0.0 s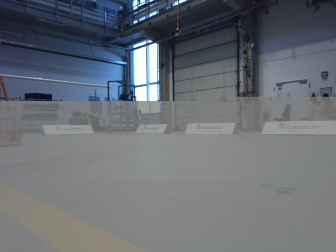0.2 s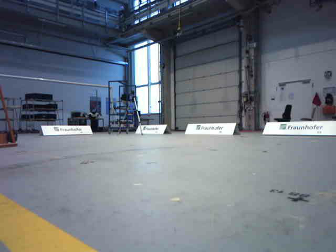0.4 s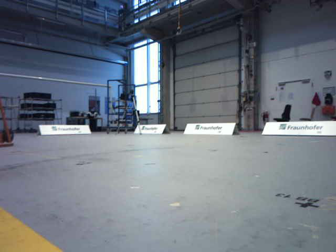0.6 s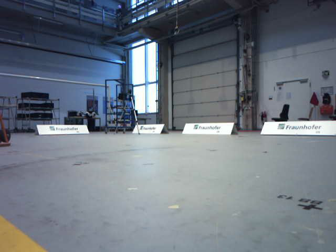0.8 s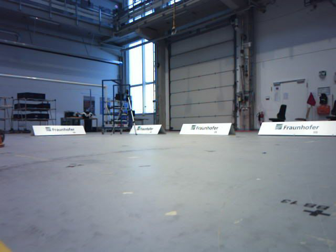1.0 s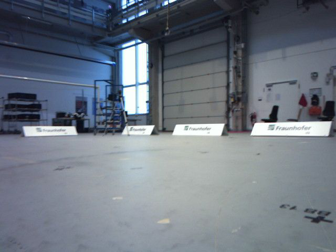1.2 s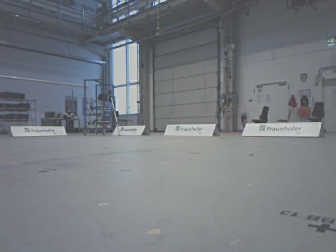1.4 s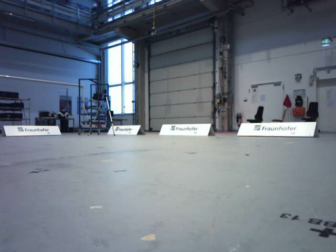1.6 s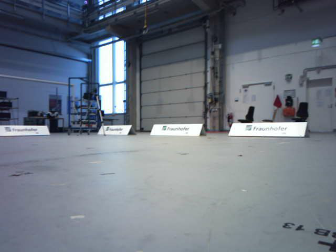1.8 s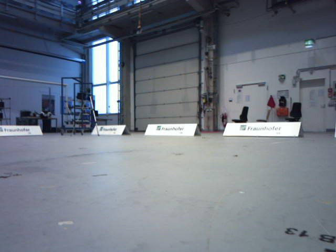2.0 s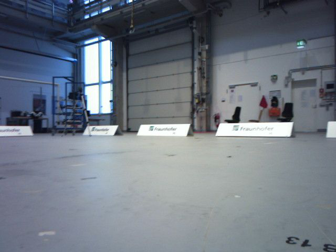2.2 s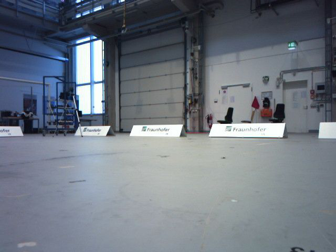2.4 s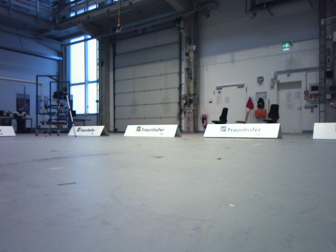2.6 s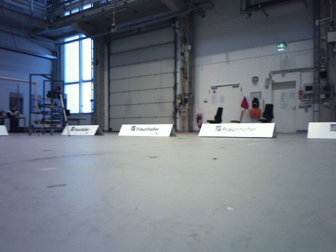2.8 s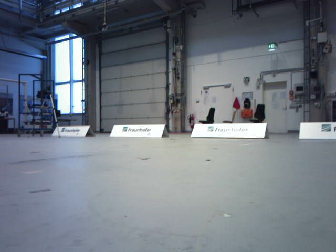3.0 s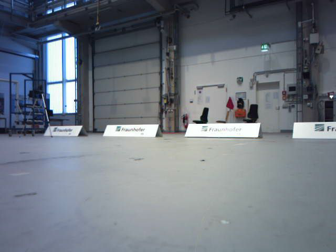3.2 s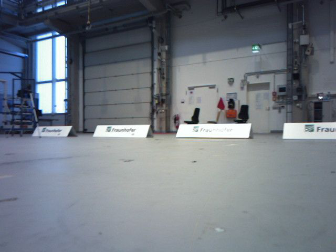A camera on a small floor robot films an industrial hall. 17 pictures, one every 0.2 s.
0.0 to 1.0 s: The camera travels forward, about 0.3 m, so what stands in front looms larger. It loses speed.
1.0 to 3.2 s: The camera swings to its right by about 15 degrees, and the scene slides to the left. It travels forward, about 0.4 m, so what stands in front looms larger.
The film runs forward here.
